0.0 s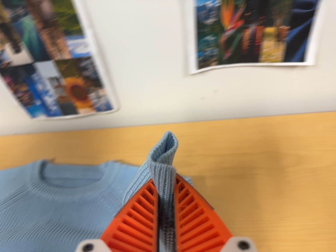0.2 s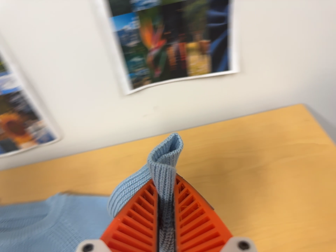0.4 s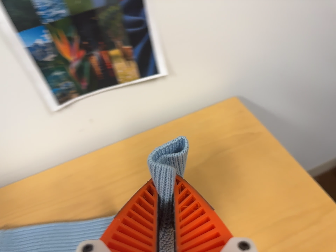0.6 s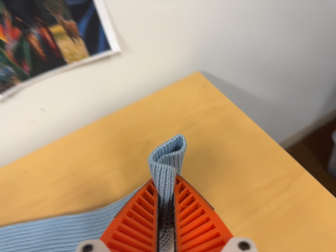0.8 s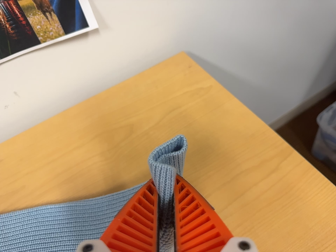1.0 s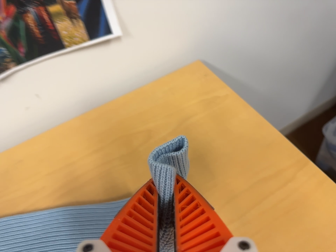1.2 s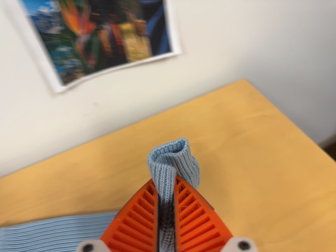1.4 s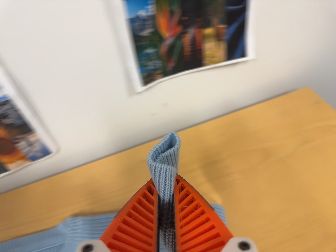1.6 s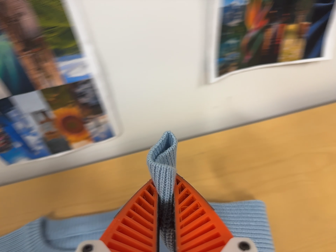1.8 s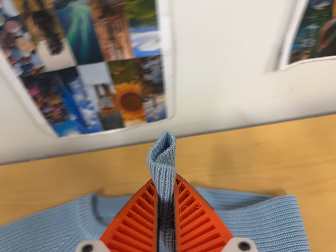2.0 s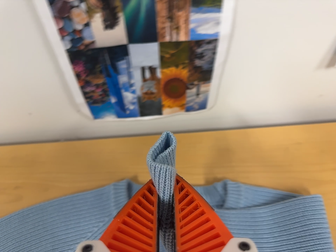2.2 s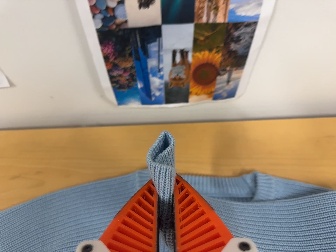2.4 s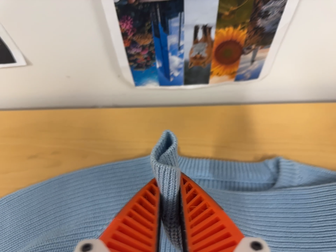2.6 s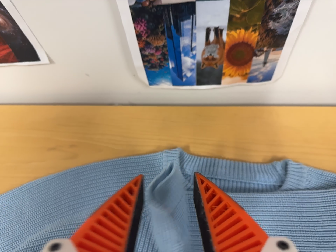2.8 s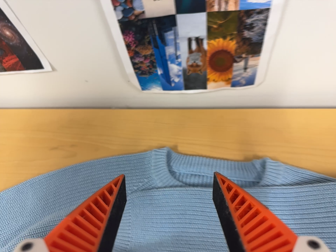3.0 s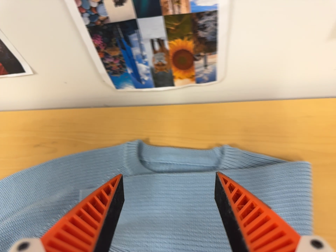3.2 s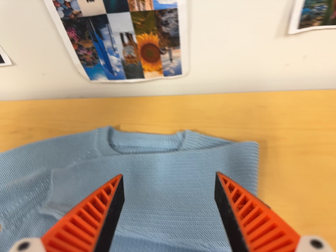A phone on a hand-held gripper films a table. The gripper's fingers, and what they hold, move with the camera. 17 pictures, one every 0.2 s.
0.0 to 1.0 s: The camera swings to its right by about 25 degrees, and the scene slides to the left. It travels to its right and forward, about 10 cm, so close, fixed things drift to the left. It rolls about its line of sight by about 20 degrees, and the scene rotates counterclockwise.
1.0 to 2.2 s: The camera swings to its left by about 15 degrees, and the scene slides to the right. It travels to its left, about 40 cm, so close, fixed things drift to the right. It rolls about its line of sight by about 25 degrees, and the scene rotates clockwise.
2.2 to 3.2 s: The camera travels to its right, backward and toward the bottom of its view, about 18 cm.
The film runs forward here.
